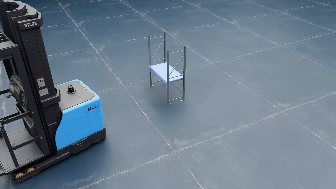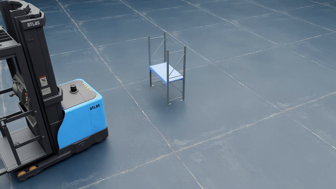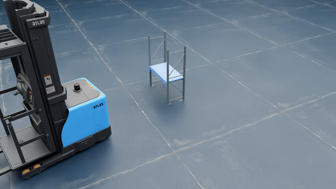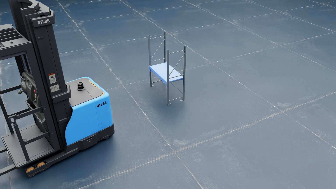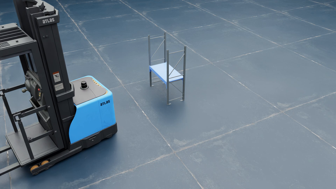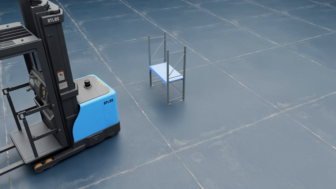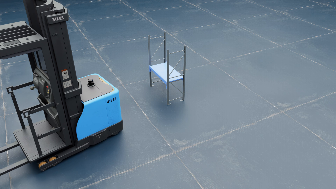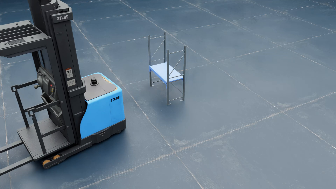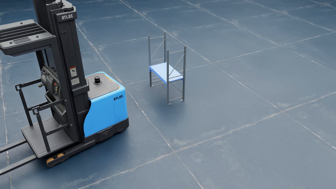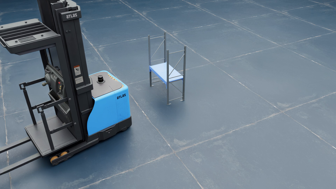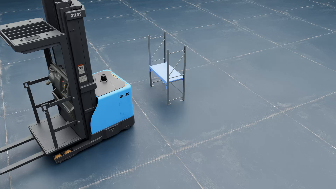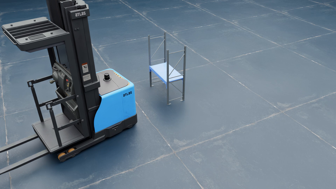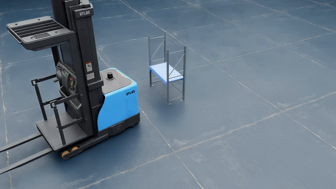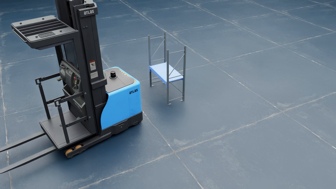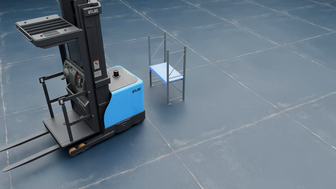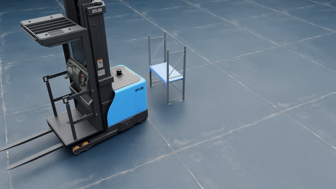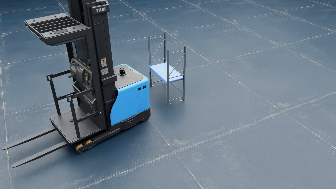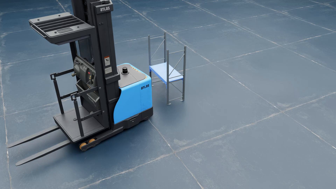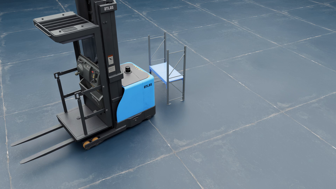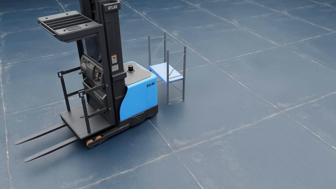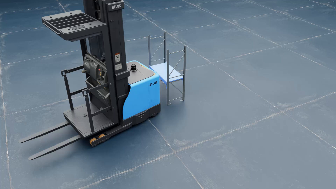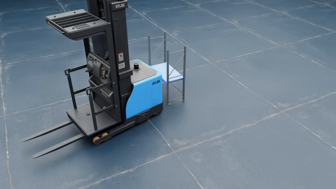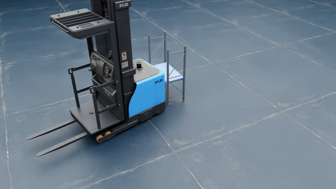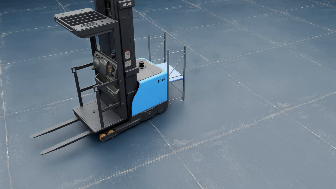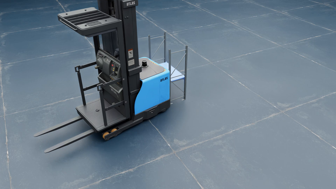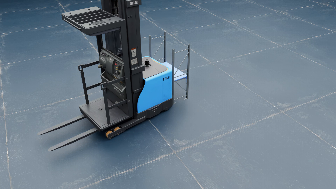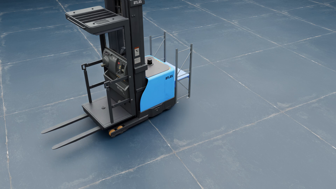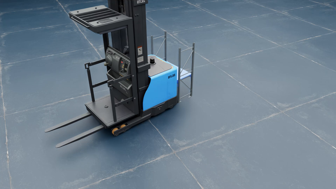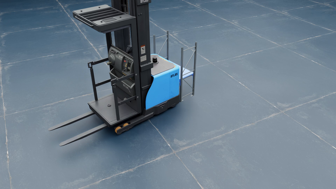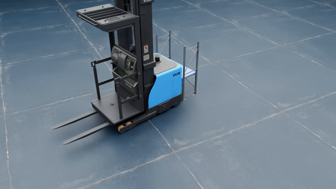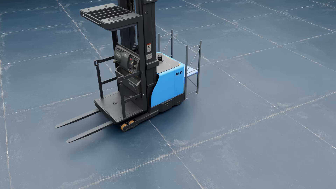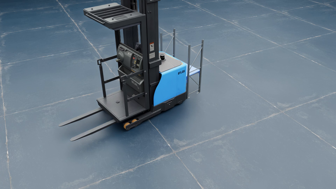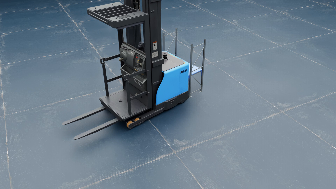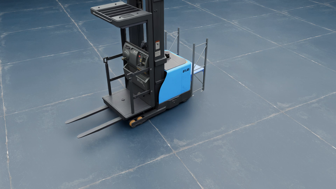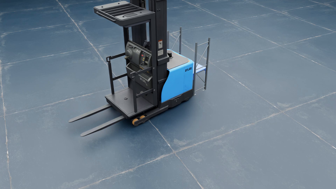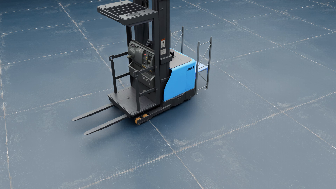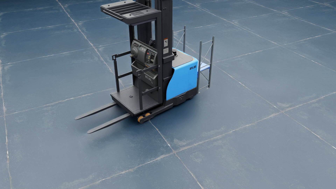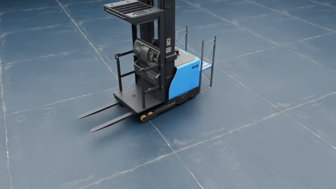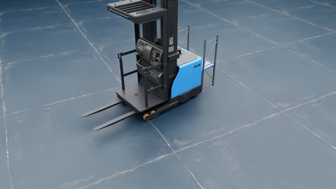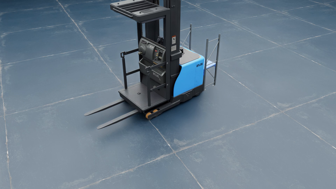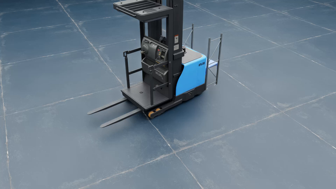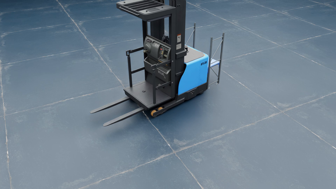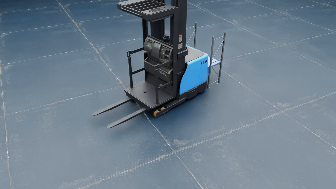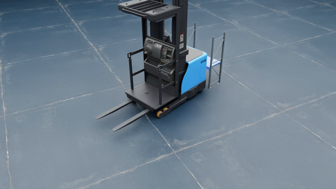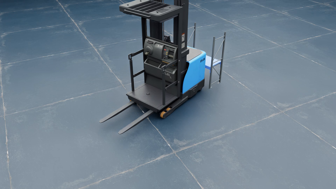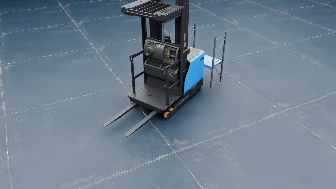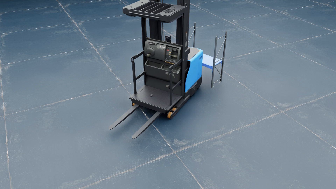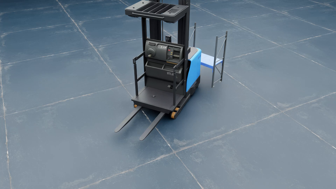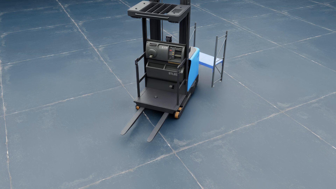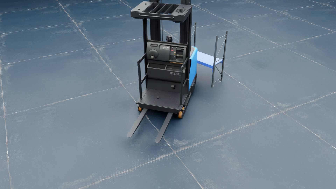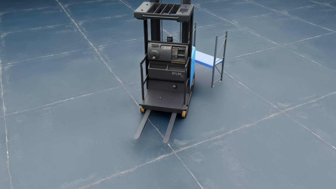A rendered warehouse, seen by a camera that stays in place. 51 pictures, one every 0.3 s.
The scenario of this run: A forklift runs into an object in its way.
